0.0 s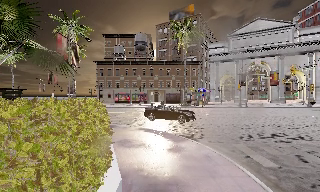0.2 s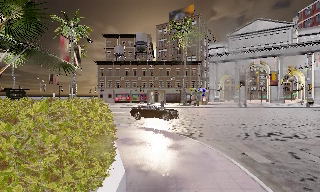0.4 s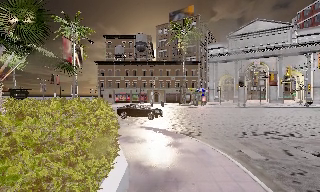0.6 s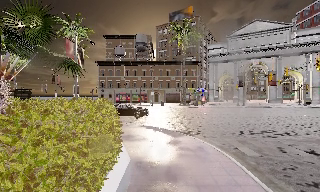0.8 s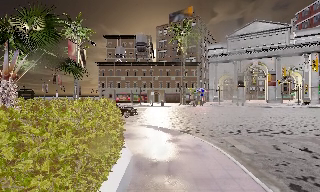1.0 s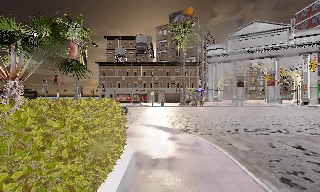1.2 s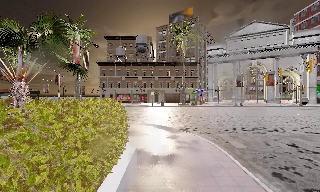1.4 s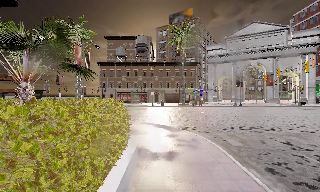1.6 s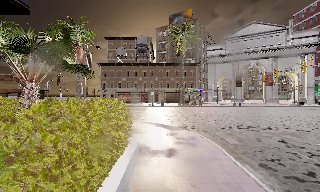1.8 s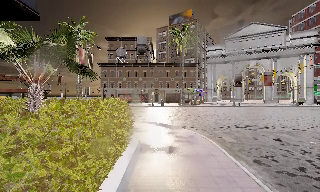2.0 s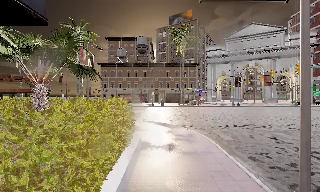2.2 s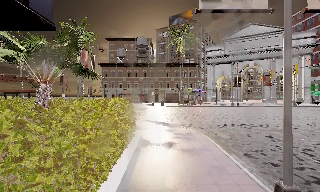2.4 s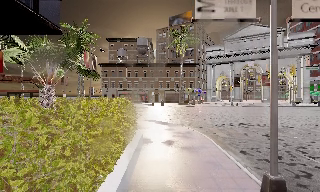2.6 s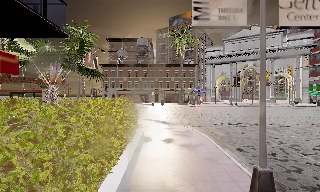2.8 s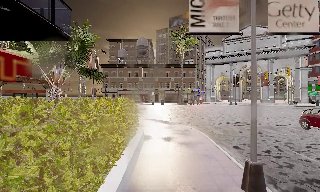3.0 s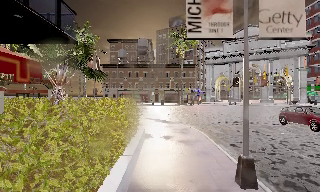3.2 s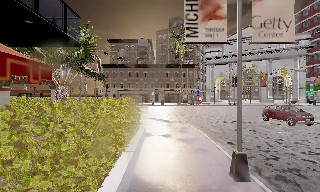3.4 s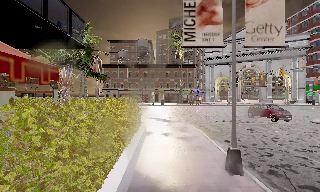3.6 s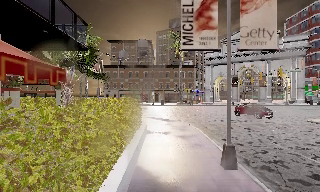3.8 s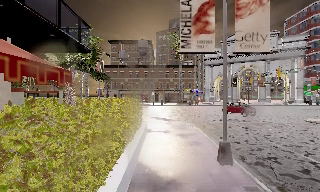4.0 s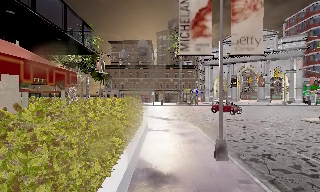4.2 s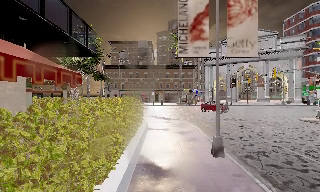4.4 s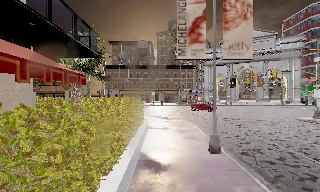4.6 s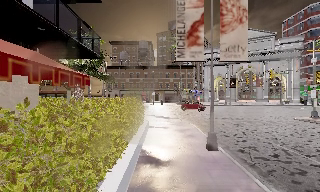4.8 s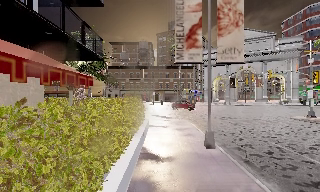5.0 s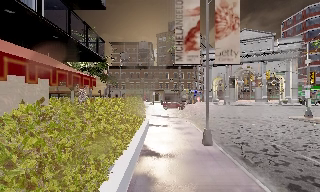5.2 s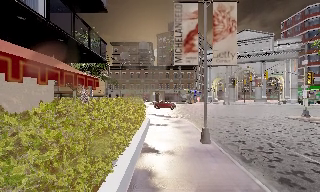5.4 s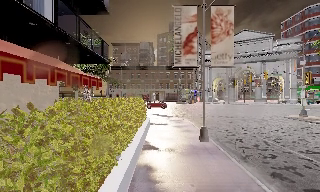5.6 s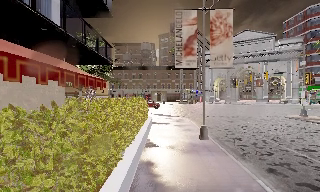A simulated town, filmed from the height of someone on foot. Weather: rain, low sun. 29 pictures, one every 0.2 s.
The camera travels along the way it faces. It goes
backward.
0.0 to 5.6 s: The camera travels backward, about 9 m, so what stands in front gets smaller.
The film runs backward here.
